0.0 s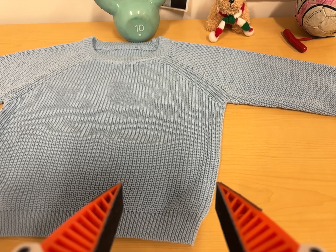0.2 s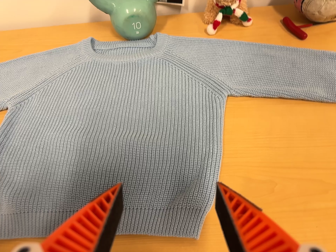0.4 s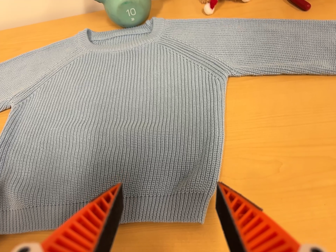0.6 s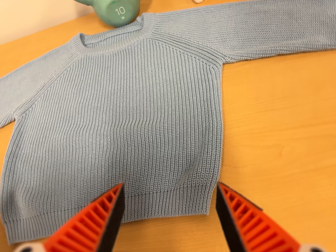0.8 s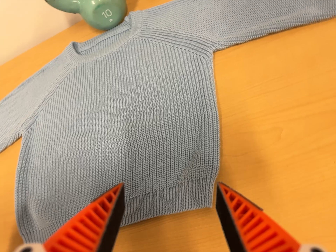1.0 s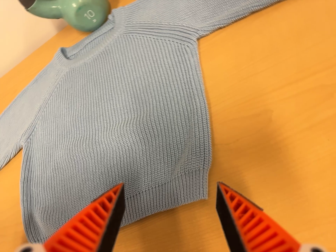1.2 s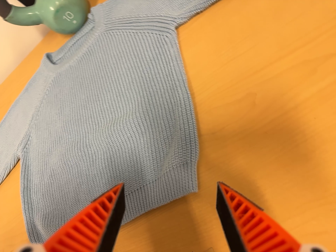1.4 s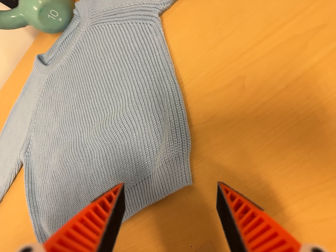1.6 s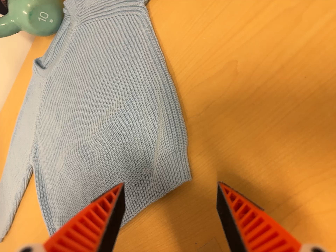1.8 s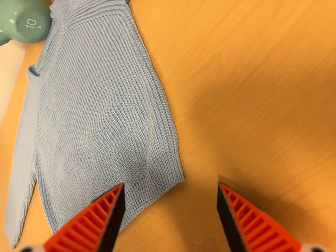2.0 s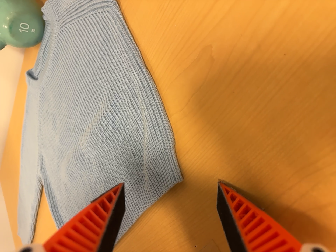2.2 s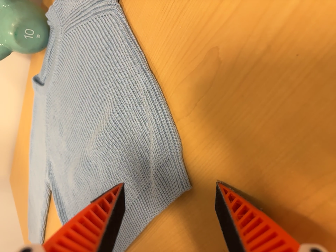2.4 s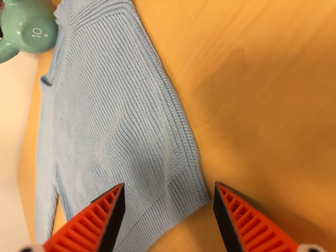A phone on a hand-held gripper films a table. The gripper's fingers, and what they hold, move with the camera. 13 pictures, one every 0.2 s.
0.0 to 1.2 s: The camera pans to its left by about 15 degrees. It travels to its right, about 14 cm. Its aim tips toward the bottom of its view by about 10 degrees, and the scene shifts upward. It rolls about its line of sight by about 35 degrees, and the scene rotates counterclockwise.
1.2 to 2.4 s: The camera pans to its left by about 15 degrees. It travels to its right and forward, about 10 cm. Its aim tips toward the bottom of its view by about 10 degrees. It rolls about its line of sight by about 20 degrees, and the scene rotates counterclockwise.
The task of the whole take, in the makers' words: fold up.
The film runs forward here.
